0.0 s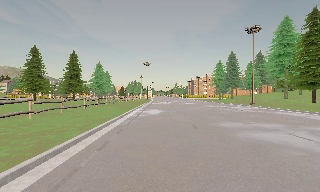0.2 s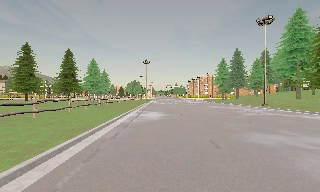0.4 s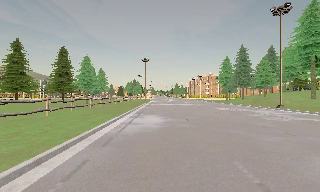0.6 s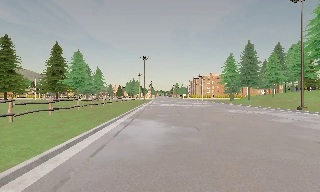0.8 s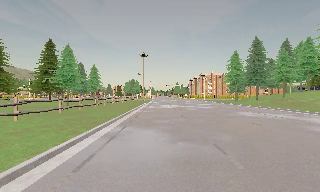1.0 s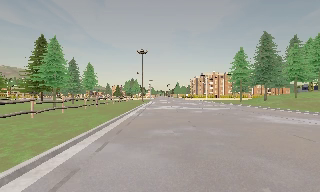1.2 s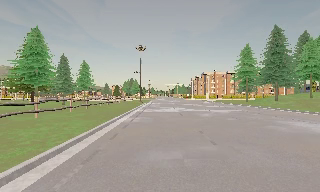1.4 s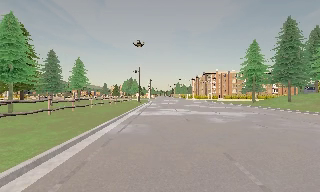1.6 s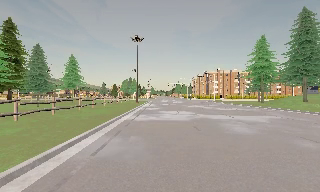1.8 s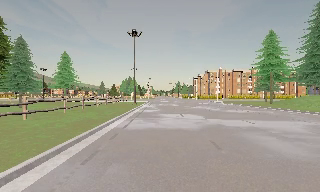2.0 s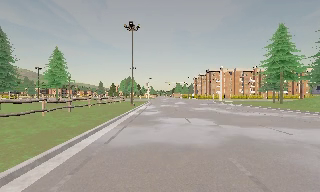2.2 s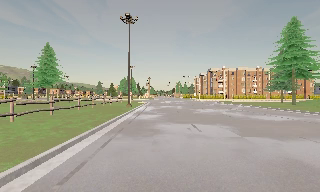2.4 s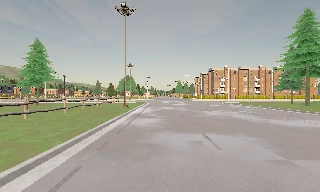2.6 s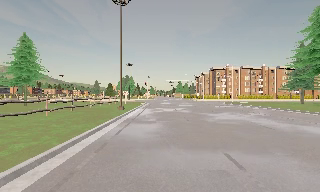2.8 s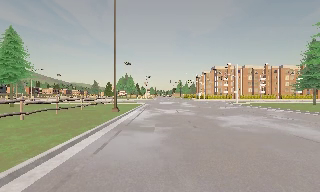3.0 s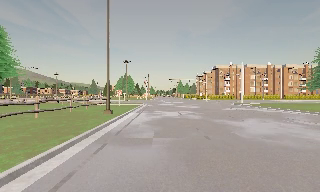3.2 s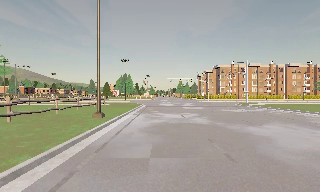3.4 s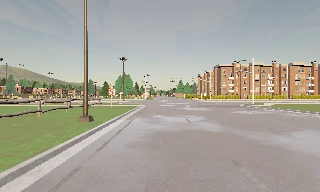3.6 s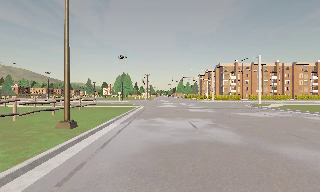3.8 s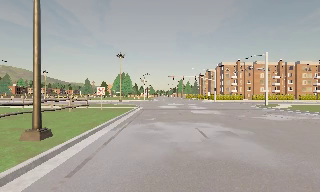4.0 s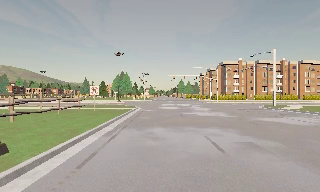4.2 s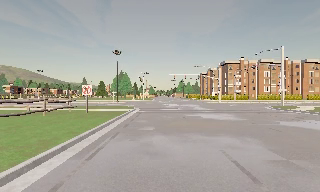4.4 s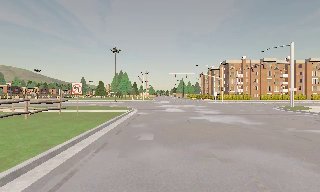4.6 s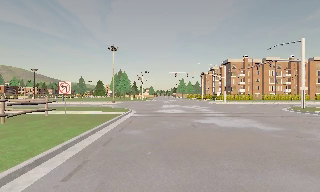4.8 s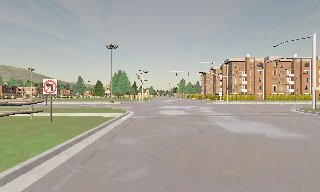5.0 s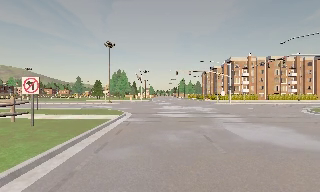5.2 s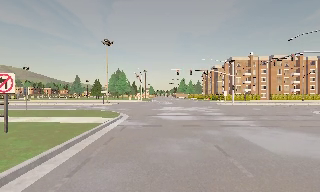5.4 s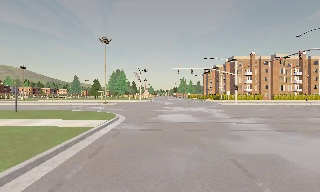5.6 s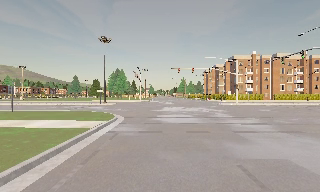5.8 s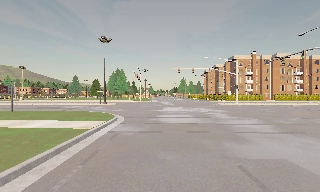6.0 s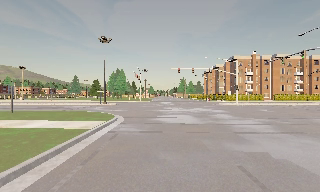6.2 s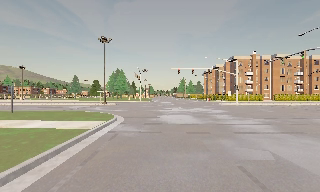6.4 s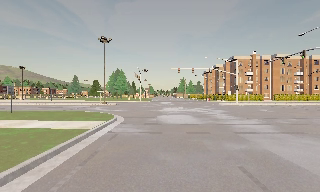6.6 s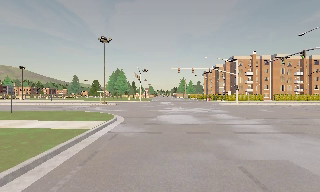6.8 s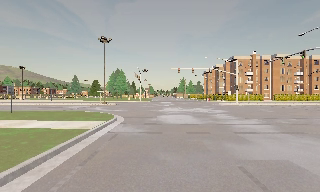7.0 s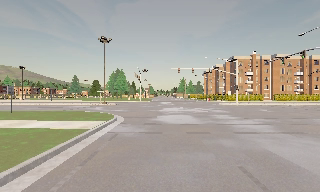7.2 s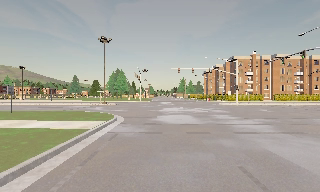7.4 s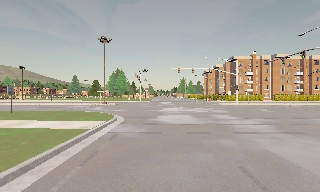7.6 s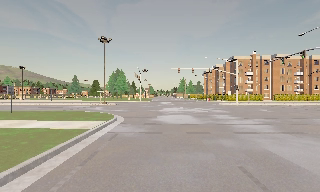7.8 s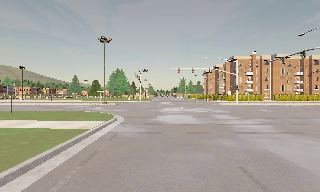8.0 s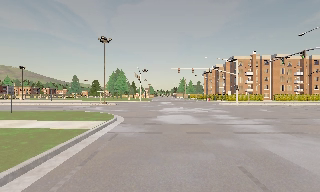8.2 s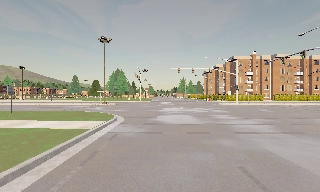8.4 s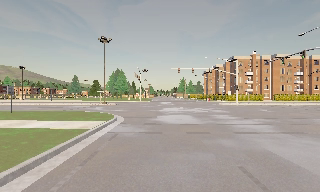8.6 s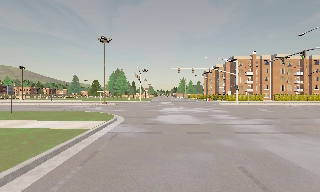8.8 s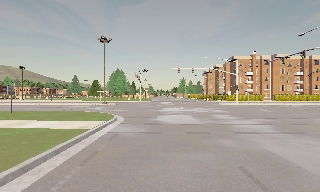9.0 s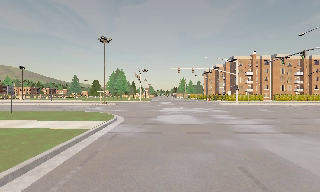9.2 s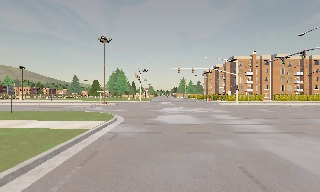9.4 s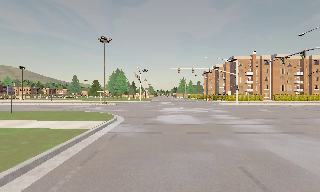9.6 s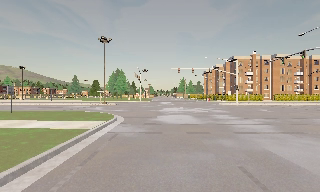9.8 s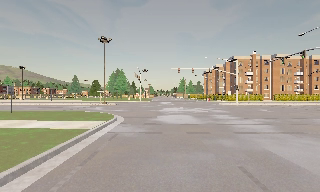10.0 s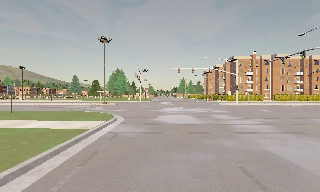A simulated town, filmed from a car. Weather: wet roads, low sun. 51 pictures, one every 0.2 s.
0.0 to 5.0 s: The camera travels forward, about 55 m, so what stands in front looms larger. It loses speed.
5.0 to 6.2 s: The camera travels forward, about 3 m, so what stands in front looms larger. It loses speed.
6.2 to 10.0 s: The camera keeps its place and its aim.
The film runs forward here.
